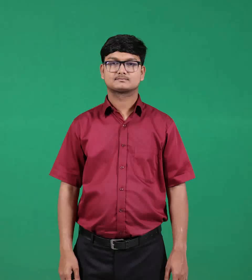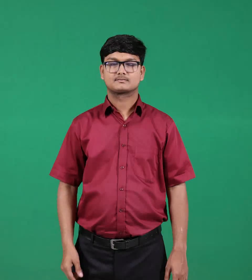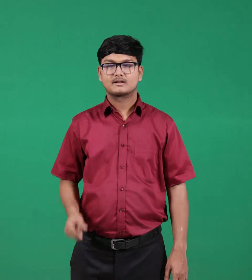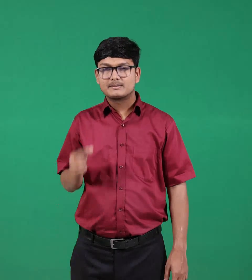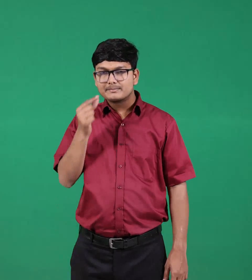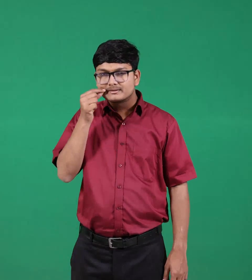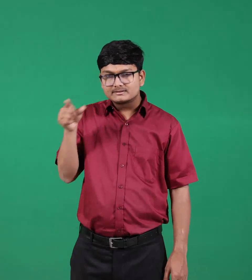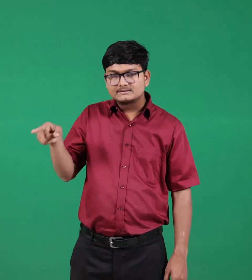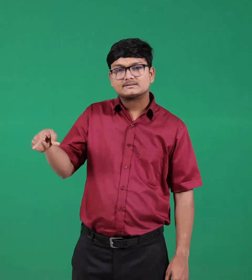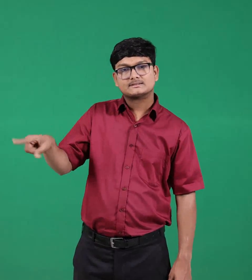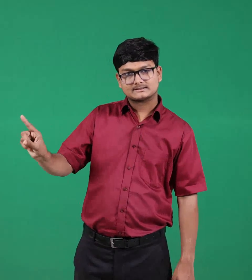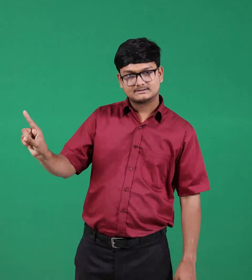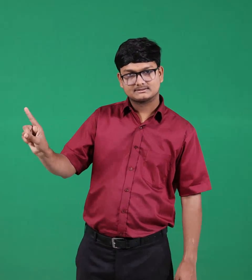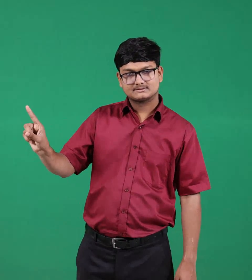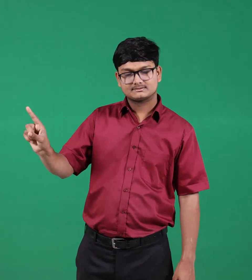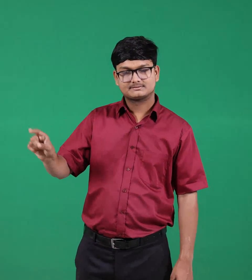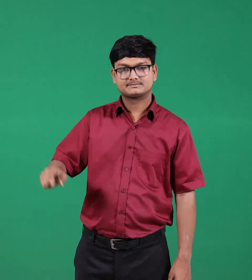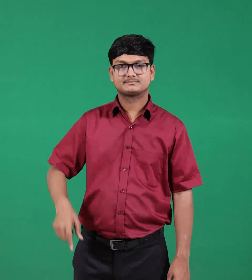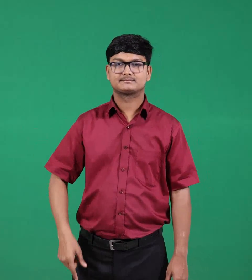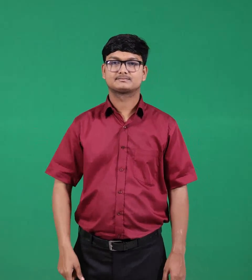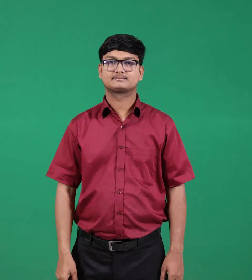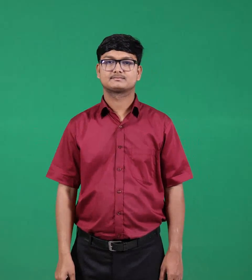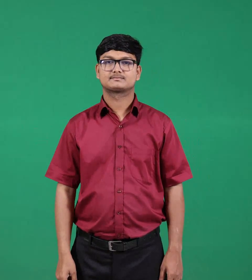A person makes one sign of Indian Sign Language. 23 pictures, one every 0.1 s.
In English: himself
